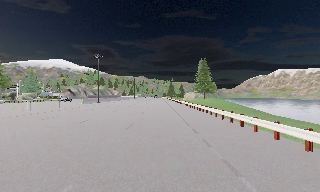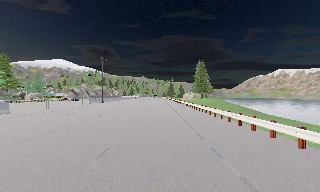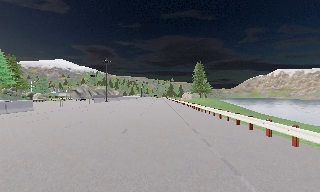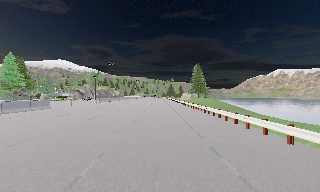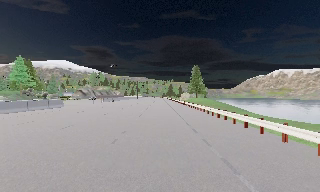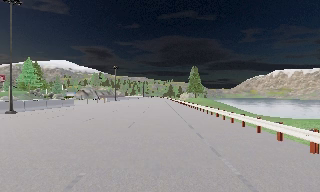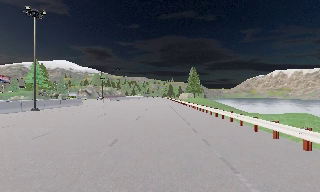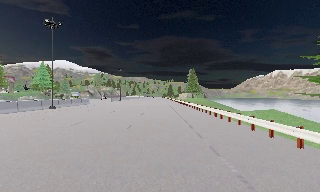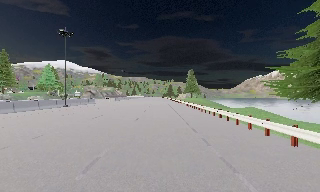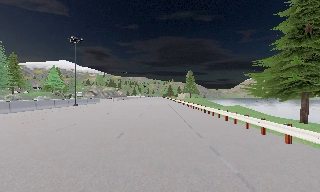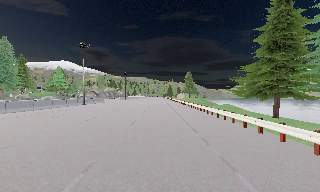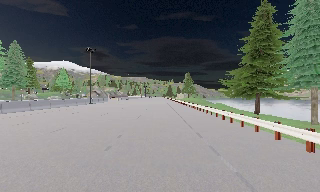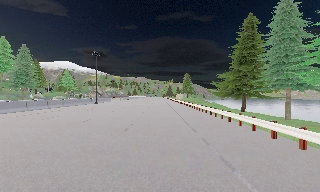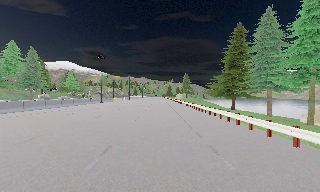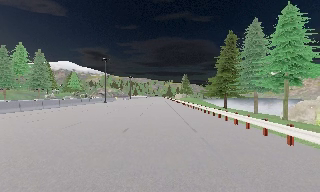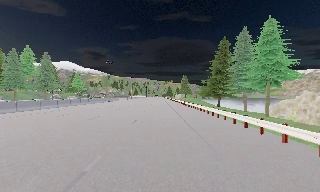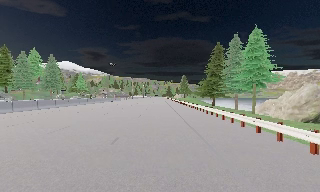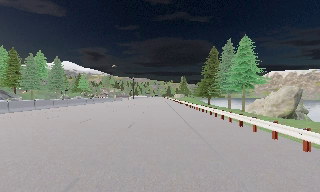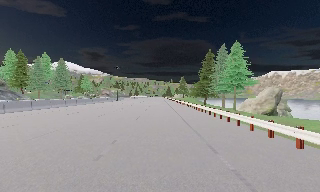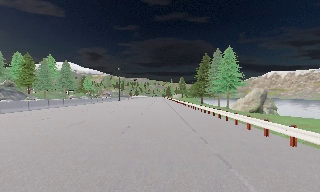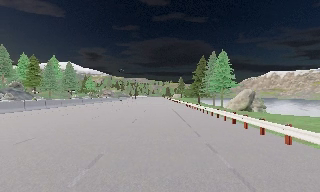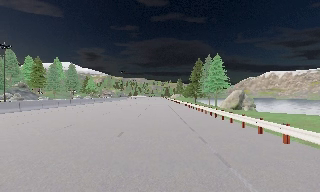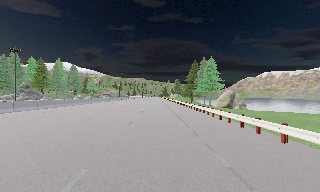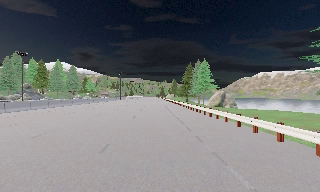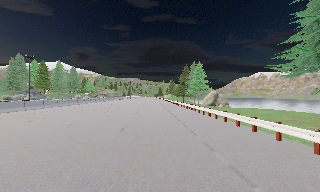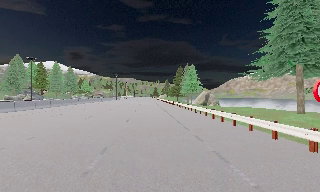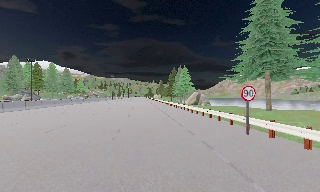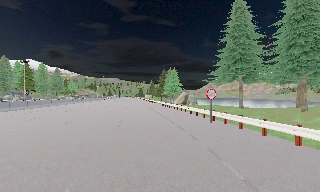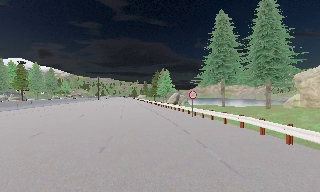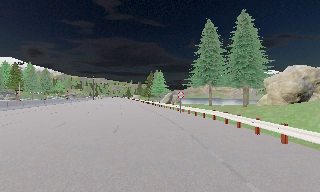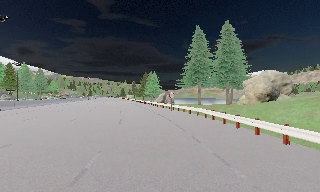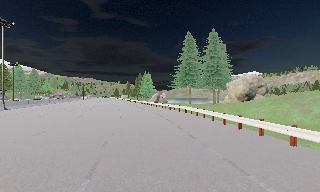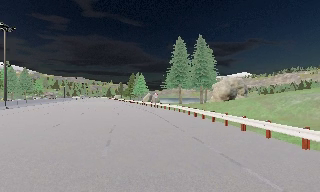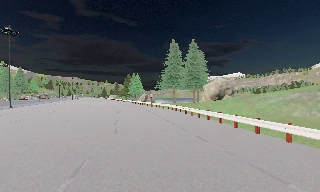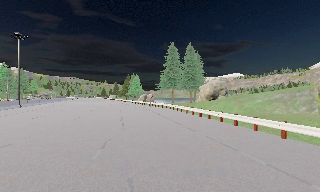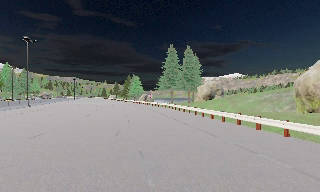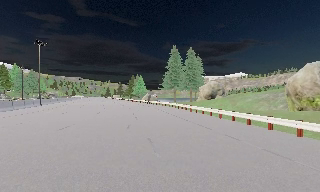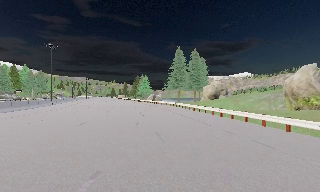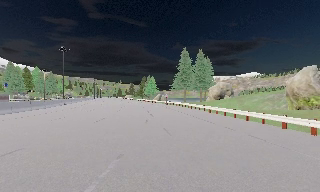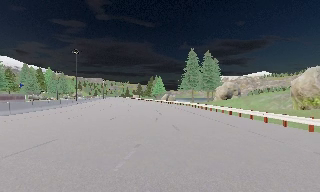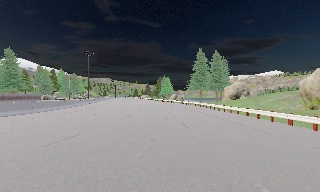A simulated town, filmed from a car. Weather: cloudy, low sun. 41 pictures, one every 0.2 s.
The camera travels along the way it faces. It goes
backward.
0.0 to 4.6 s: The camera travels backward, about 70 m, so what stands in front gets smaller.
4.6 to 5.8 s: The camera pans to its right, which is clockwise from overhead, by about 10 degrees. It travels backward, about 18 m, so what stands in front gets smaller.
5.8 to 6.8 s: The camera travels backward, about 12 m, so what stands in front gets smaller.
6.8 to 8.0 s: The scene slides to the right, as the camera pans about 10 degrees to its left. It travels backward, about 7 m, so what stands in front gets smaller. It loses speed.
The film runs backward here.
